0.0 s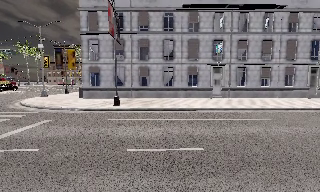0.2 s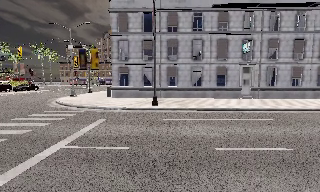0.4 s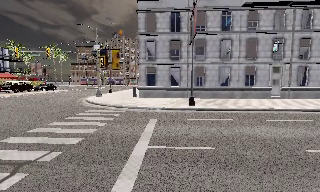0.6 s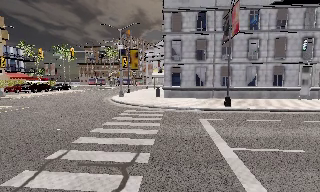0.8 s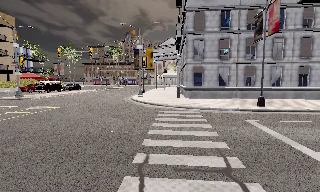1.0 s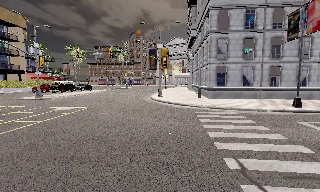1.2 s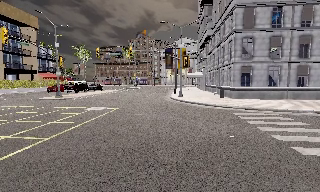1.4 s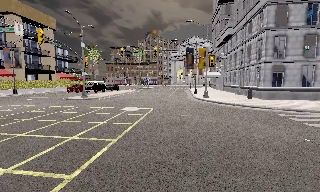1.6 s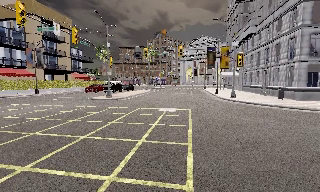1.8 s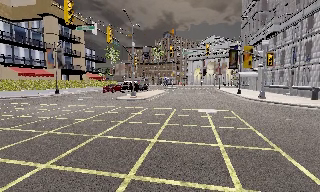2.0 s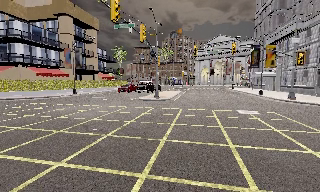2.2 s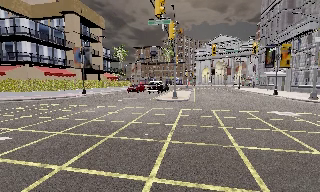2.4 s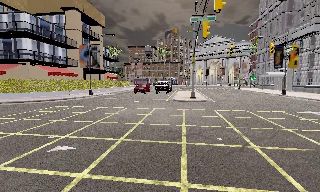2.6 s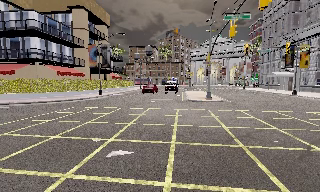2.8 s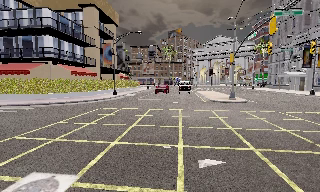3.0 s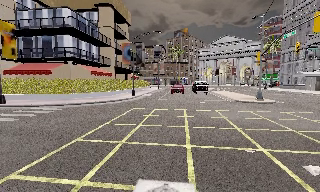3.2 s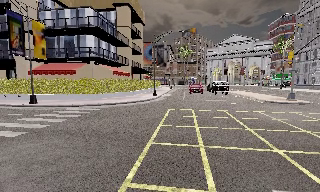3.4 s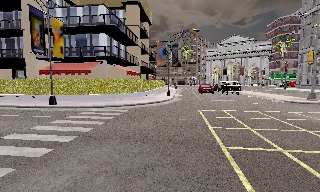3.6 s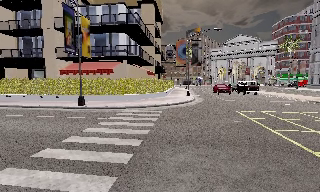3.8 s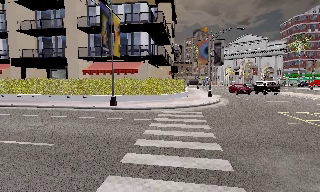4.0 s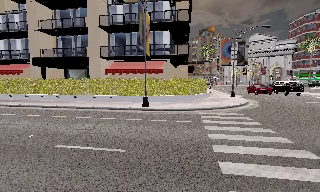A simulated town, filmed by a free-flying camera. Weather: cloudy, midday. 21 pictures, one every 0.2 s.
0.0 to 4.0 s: The camera swings to its left by about 10 degrees, and the scene slides to the right. It travels to its left, about 45 m, so close, fixed things drift to the right.
The film runs backward here.
